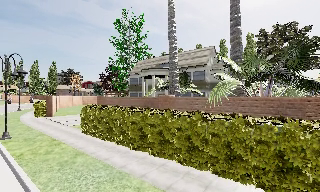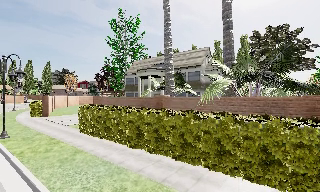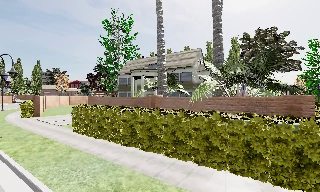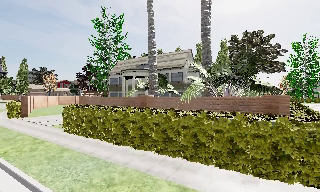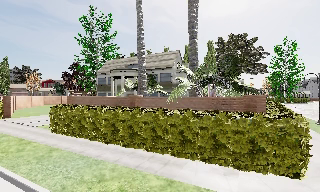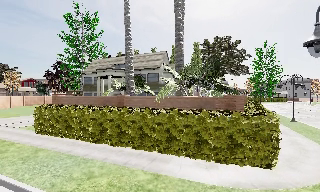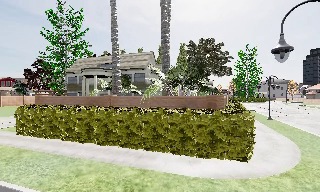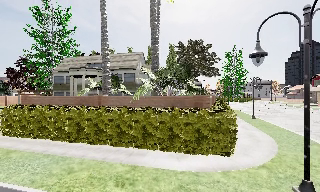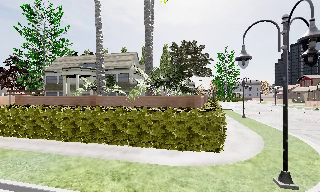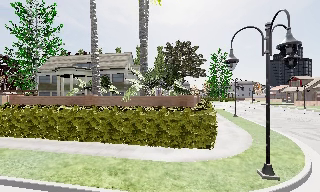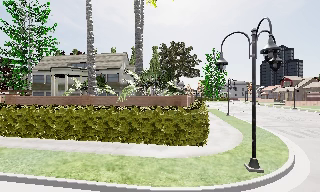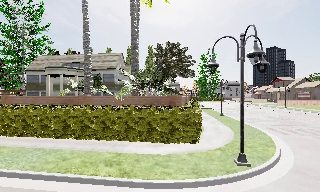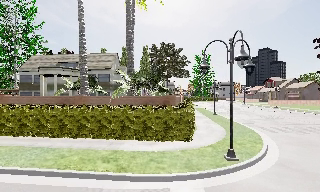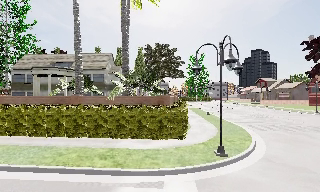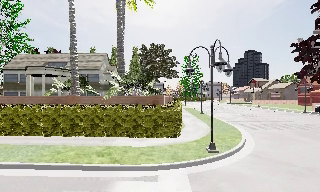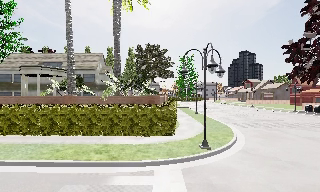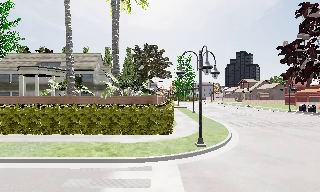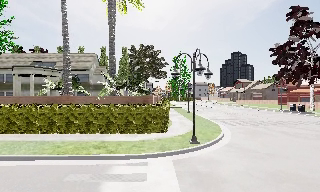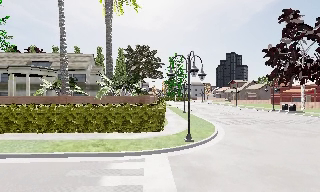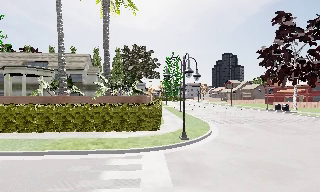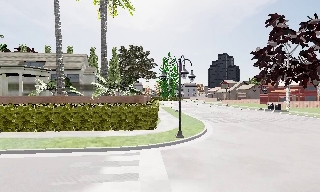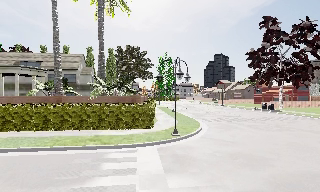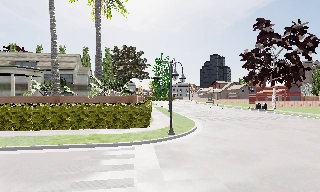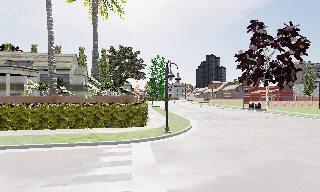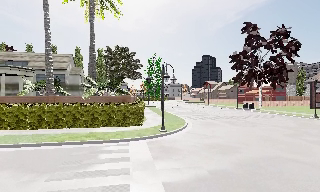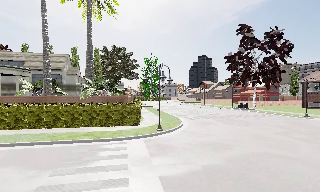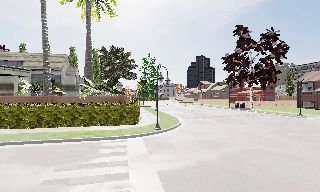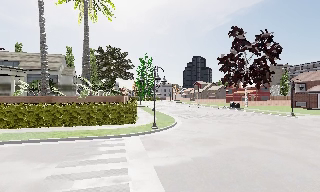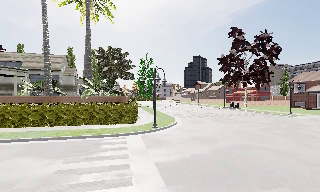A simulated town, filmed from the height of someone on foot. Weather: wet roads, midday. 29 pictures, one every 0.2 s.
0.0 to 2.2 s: The scene slides to the left, as the camera pans about 30 degrees to its right. It travels backward, about 3.5 m.
2.2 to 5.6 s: The scene slides to the left, as the camera pans about 20 degrees to its right. It travels backward, about 6 m, so what stands in front gets smaller.
The film runs backward here.
